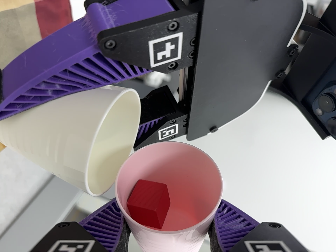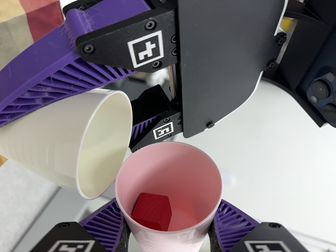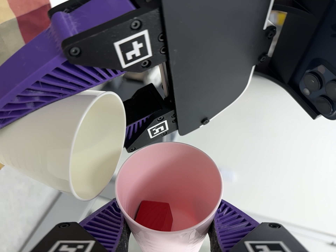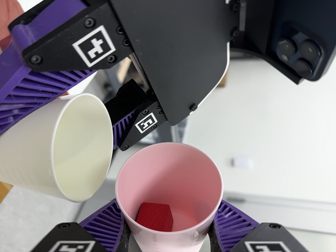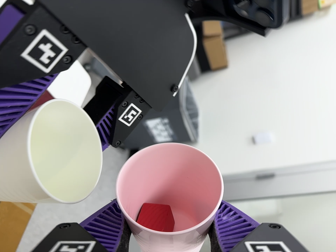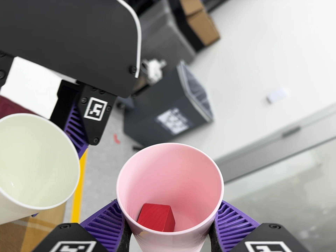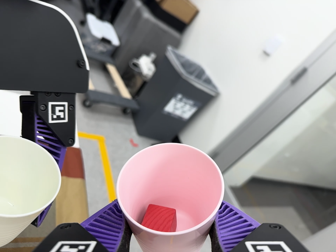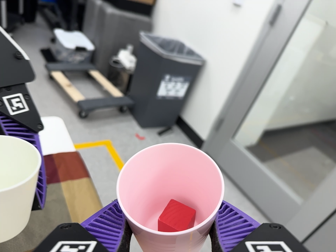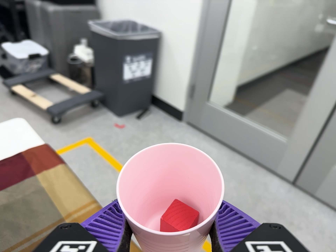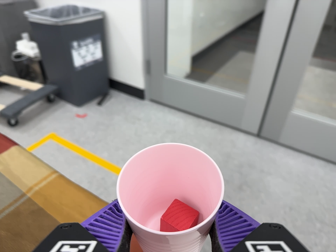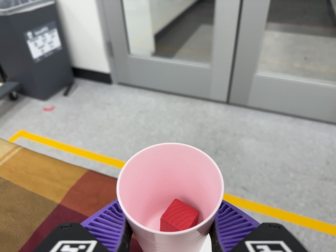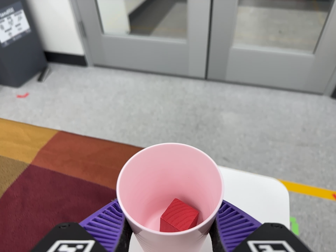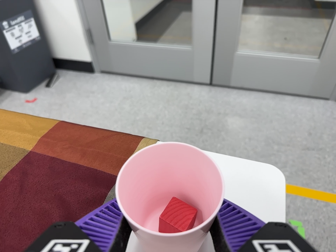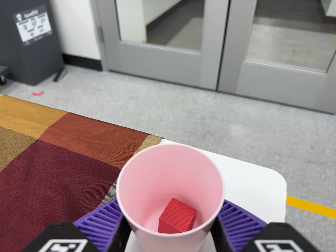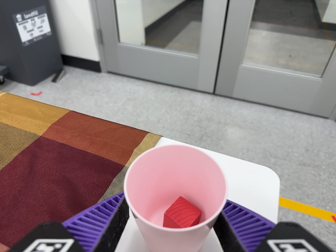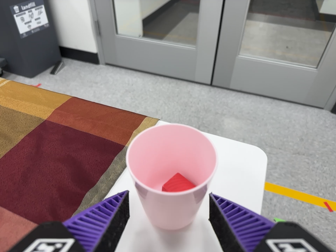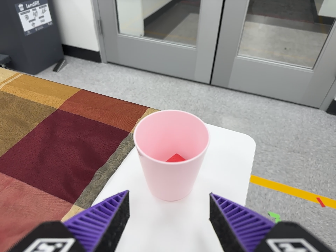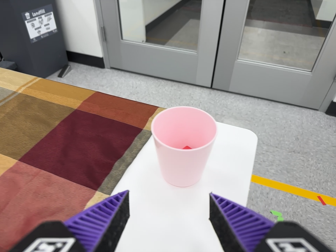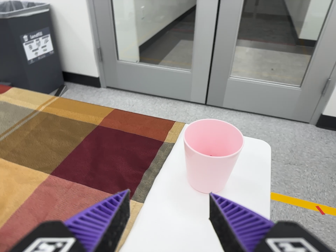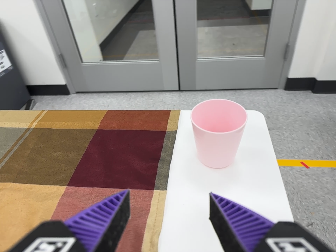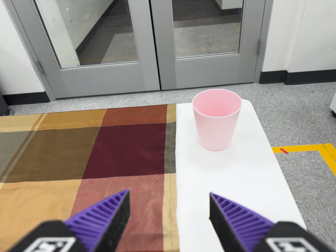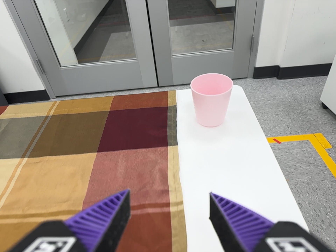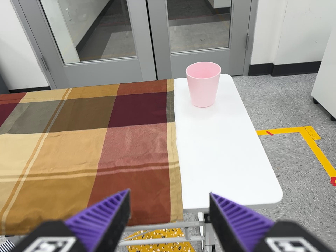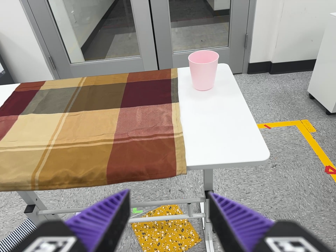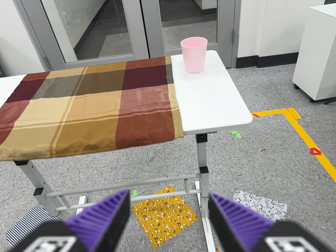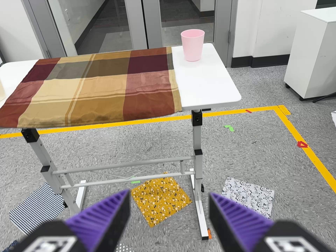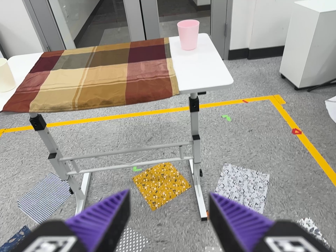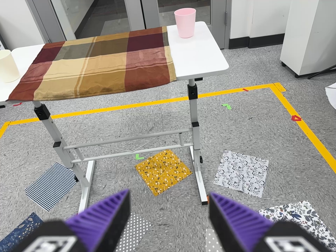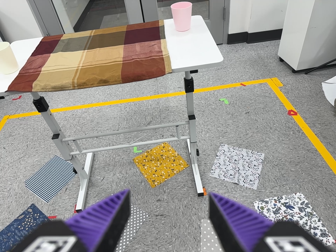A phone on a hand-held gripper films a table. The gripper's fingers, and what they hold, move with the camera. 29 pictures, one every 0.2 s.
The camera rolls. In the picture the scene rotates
counterclockwise.
0.0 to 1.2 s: The camera pans to its left by about 15 degrees. It travels to its right, about 16 cm. It rolls about its line of sight by about 70 degrees, and the scene rotates counterclockwise.
1.2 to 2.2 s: The camera pans to its right by about 20 degrees. It travels toward the bottom of its view and to its right, about 30 cm, so close, fixed things drift upward. Its aim tips toward the bottom of its view by about 15 degrees, and the scene shifts upward. It rolls about its line of sight by about 60 degrees, and the scene rotates counterclockwise.
2.2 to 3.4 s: The camera travels backward and toward the bottom of its view, about 14 cm, so what stands in front gets smaller.
3.4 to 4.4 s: The camera pans to its right by about 15 degrees. It travels backward, to its left and toward the bottom of its view, about 30 cm, so what stands in front gets smaller. It rolls about its line of sight by about 20 degrees, and the scene rotates counterclockwise.
4.4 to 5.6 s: The camera travels backward and toward the bottom of its view, about 40 cm, so what stands in front gets smaller.
The film runs backward here.
